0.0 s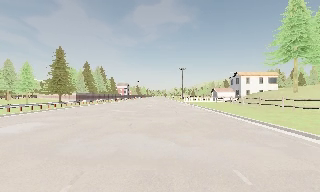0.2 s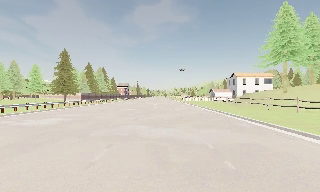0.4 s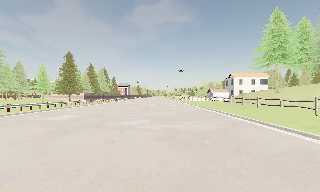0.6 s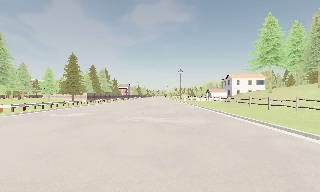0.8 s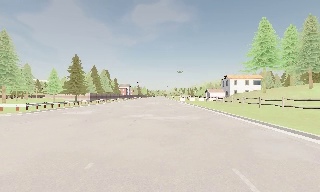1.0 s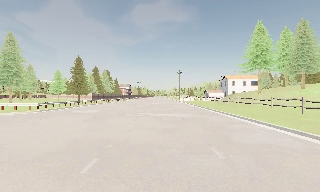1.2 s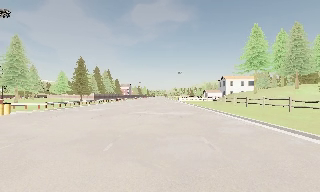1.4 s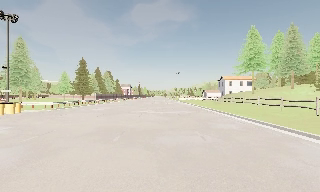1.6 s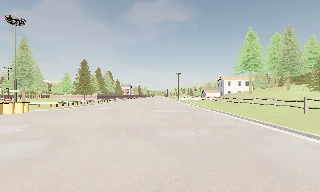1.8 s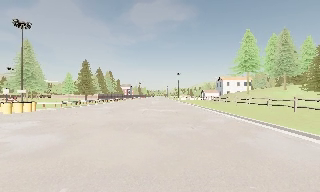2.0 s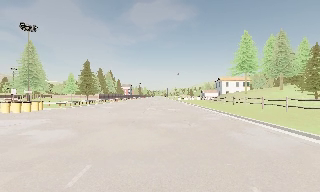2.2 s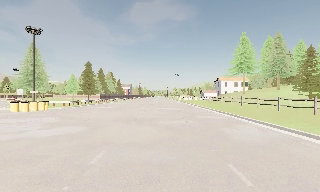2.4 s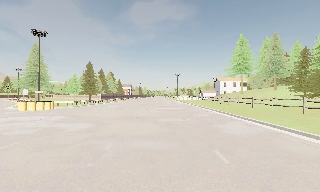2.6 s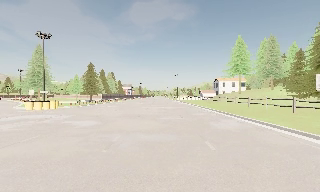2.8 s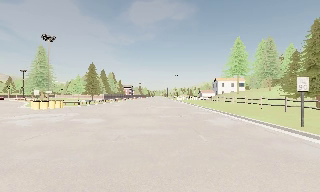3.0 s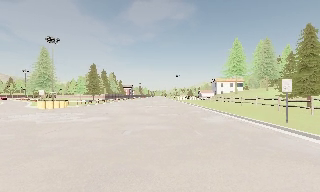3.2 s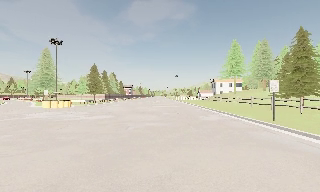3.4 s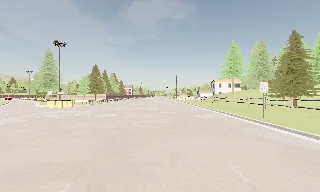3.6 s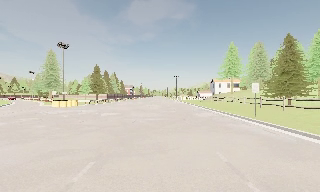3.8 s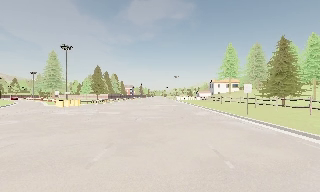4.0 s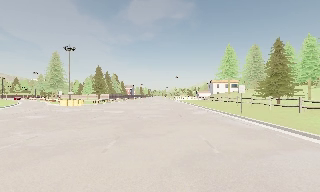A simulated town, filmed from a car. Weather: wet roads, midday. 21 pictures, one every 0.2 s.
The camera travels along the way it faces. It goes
backward.
0.0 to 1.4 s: The camera travels backward, about 12 m, so what stands in front gets smaller. It loses speed.
1.4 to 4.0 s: The camera travels backward, about 13 m, so what stands in front gets smaller.
The film runs backward here.
